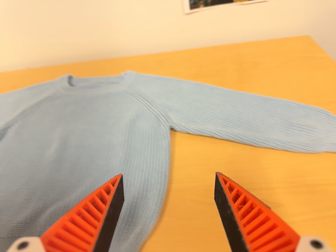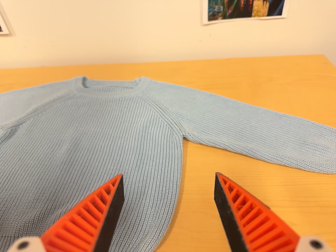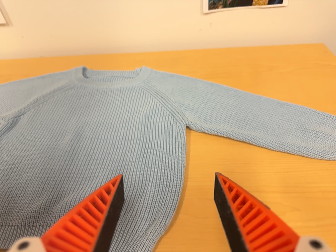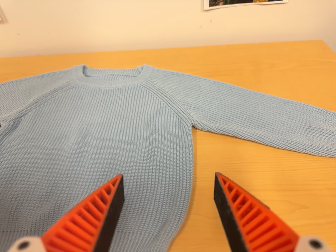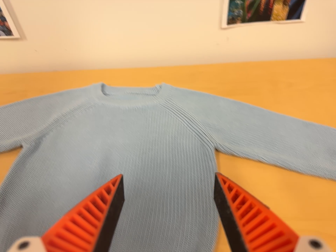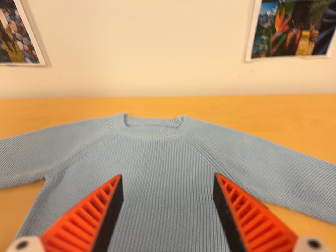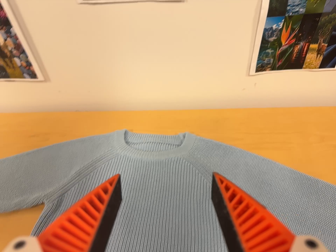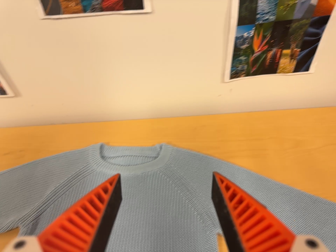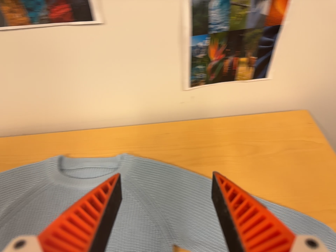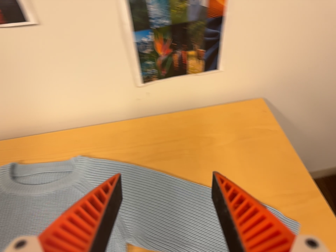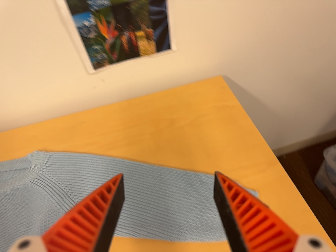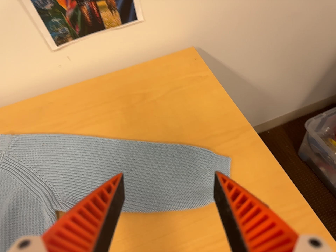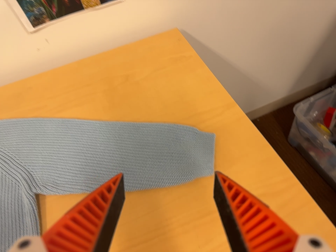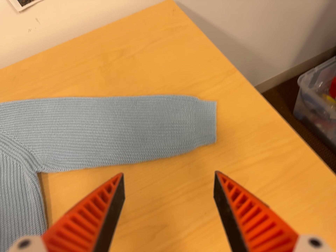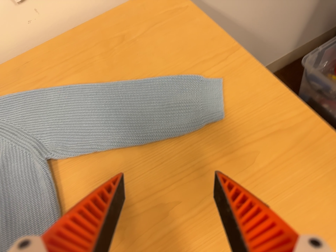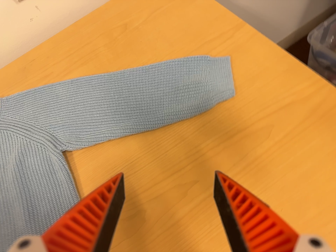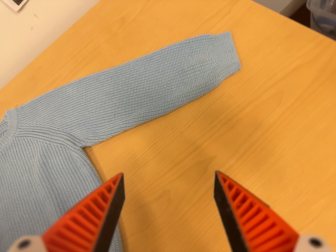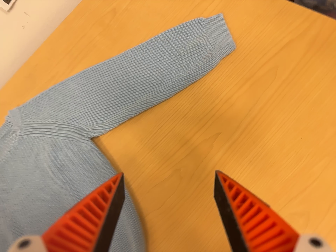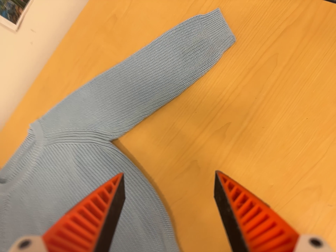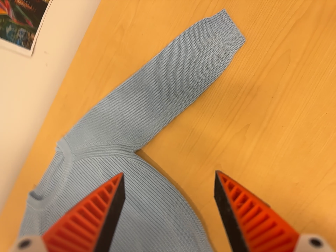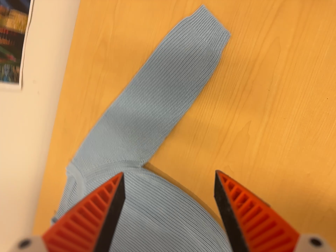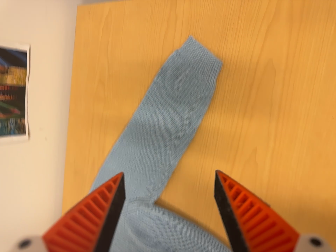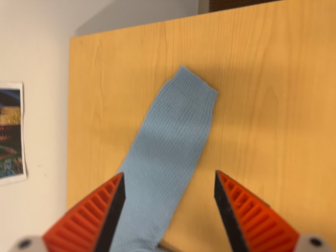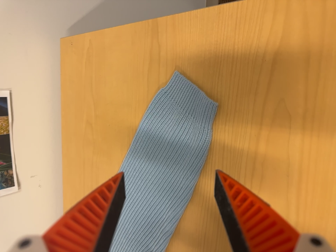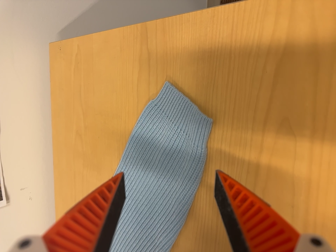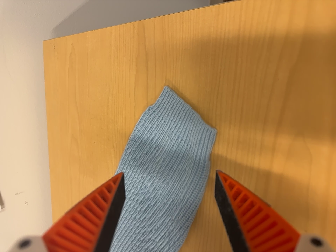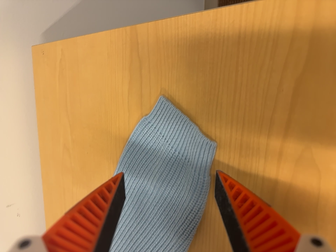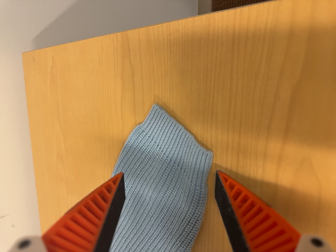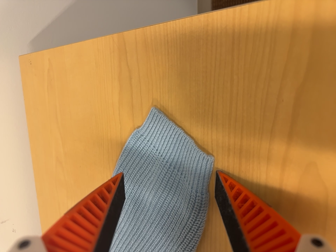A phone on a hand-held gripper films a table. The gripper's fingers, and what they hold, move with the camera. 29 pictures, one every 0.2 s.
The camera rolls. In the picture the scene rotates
counterclockwise.
0.0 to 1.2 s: The camera travels toward the top of its view and to its left, about 20 cm, so close, fixed things drift downward.
1.2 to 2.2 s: The scene slides to the left, as the camera pans about 15 degrees to its right. It travels to its right, about 28 cm, so close, fixed things drift to the left. Its aim tips toward the bottom of its view by about 10 degrees, and the scene shifts upward. It rolls about its line of sight by about 20 degrees, and the scene rotates counterclockwise.
2.2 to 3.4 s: The camera travels toward the bottom of its view, about 14 cm, so close, fixed things drift upward. Its aim tips toward the bottom of its view by about 10 degrees, and the scene shifts upward. It rolls about its line of sight by about 25 degrees, and the scene rotates counterclockwise.
3.4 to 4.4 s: The camera pans to its left by about 15 degrees. It travels toward the top of its view, about 18 cm, so close, fixed things drift downward. It rolls about its line of sight by about 35 degrees, and the scene rotates counterclockwise.
4.4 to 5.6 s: The camera travels forward and toward the top of its view, about 18 cm, so what stands in front looms larger.
The film runs forward here.
